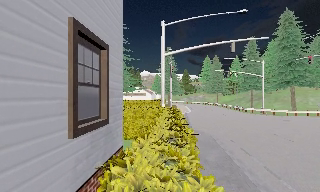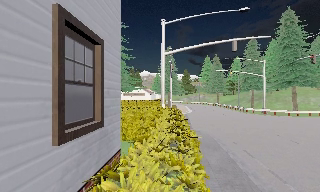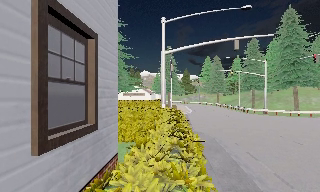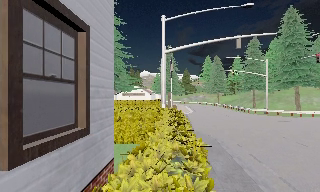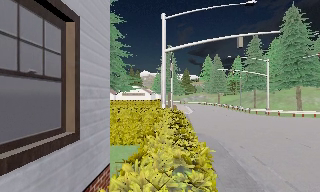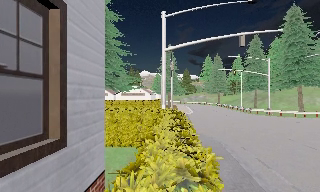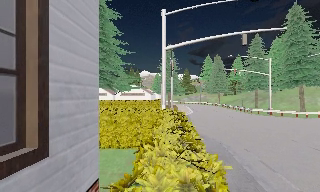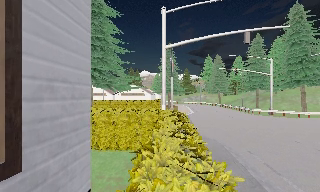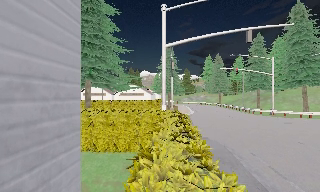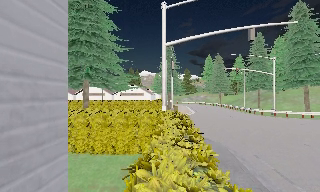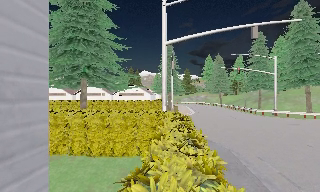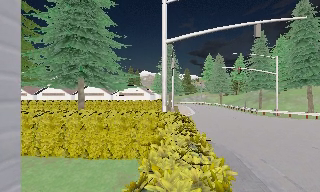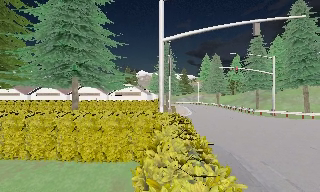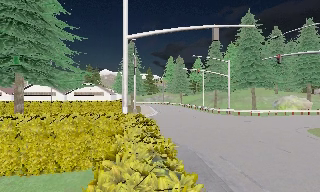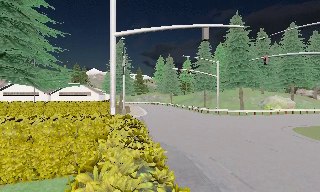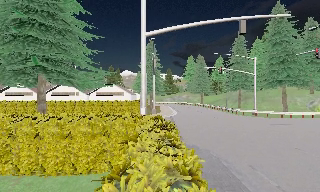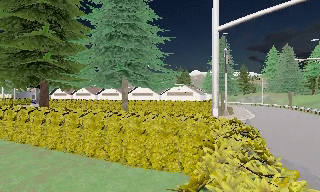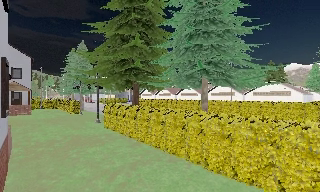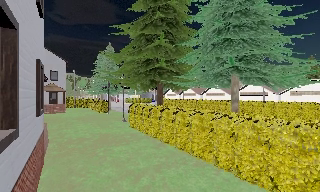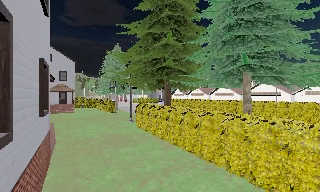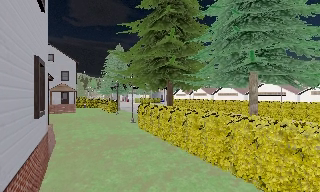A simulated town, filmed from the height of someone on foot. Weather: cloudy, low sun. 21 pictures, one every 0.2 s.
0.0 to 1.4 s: The camera travels forward, about 2 m, so what stands in front looms larger.
1.4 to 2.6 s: The camera pans to its right, which is clockwise from overhead, by about 15 degrees. It travels forward, about 1.5 m, so what stands in front looms larger.
2.6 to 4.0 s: The camera swings to its left by about 70 degrees, and the scene slides to the right. It travels forward, about 2 m.
The film runs forward here.
